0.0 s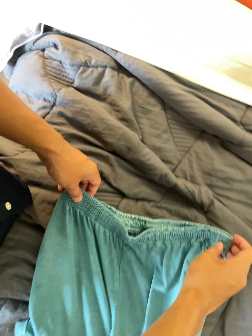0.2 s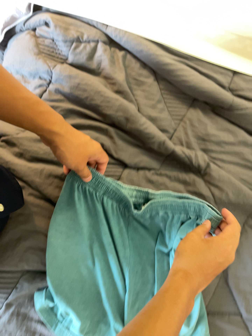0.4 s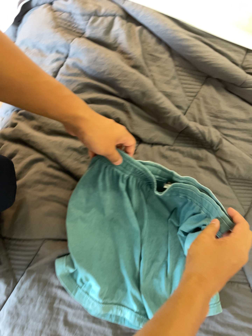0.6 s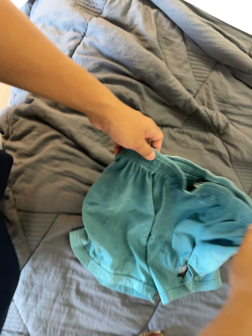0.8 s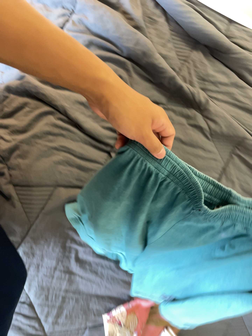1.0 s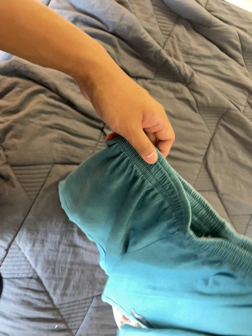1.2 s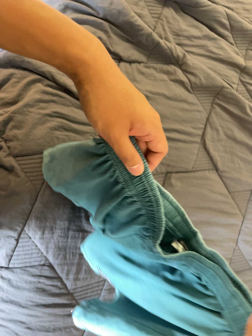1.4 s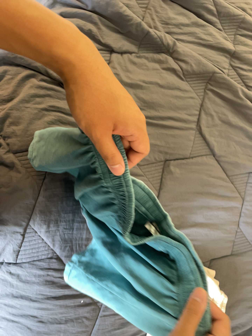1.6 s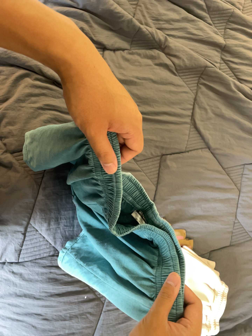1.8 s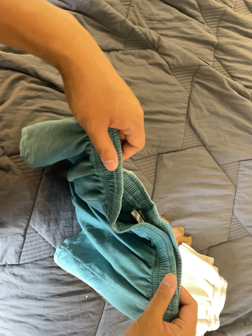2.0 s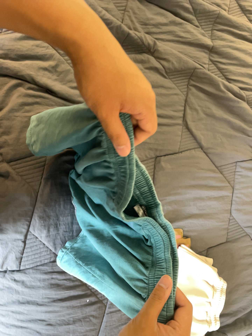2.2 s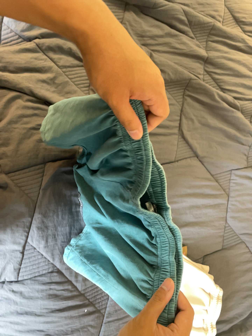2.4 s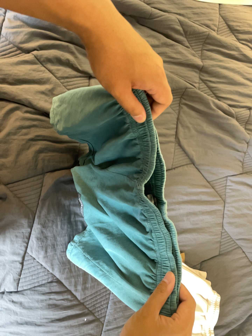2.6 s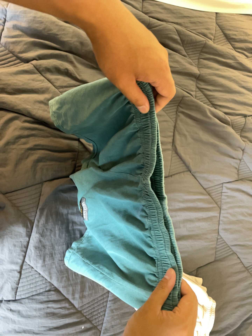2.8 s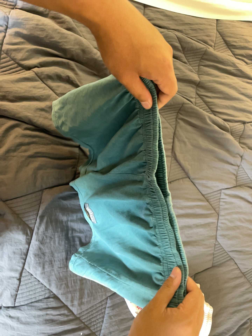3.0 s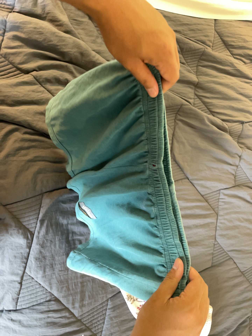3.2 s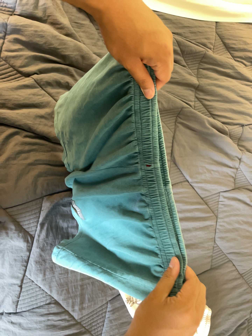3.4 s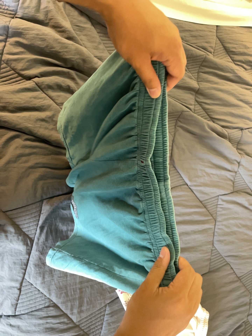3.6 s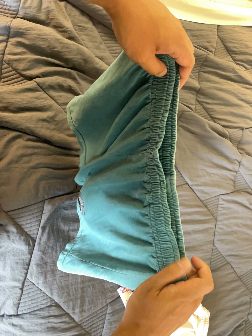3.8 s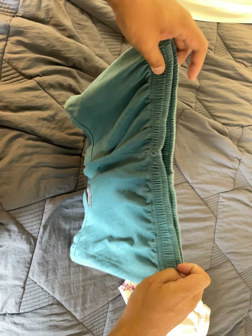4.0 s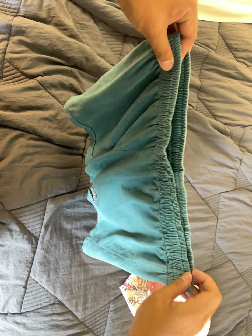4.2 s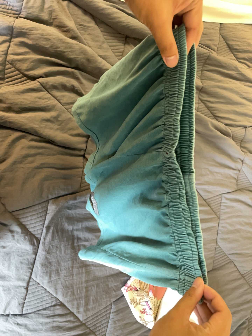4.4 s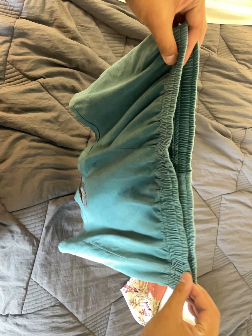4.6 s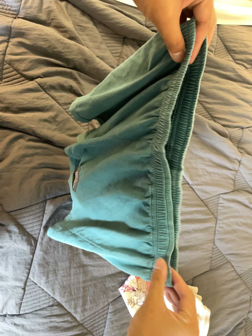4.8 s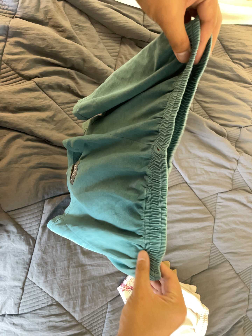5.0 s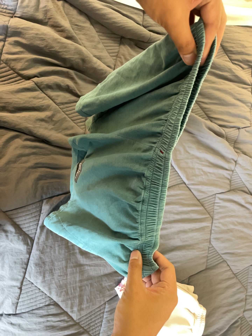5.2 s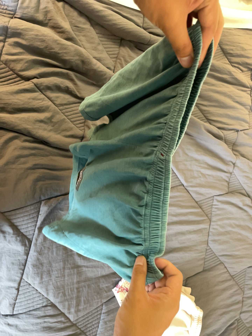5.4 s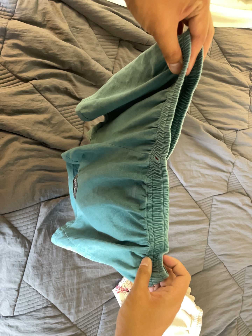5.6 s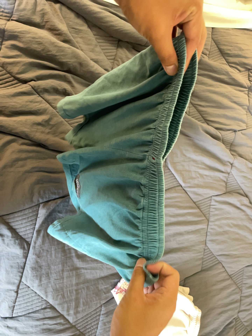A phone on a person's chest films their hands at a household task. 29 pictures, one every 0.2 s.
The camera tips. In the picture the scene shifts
upward.
0.0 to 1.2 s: The camera pans to its right by about 15 degrees. It travels toward the bottom of its view, to its left and backward, about 34 cm, so close, fixed things drift upward. Its aim tips toward the bottom of its view by about 10 degrees, and the scene shifts upward. It rolls about its line of sight by about 15 degrees, and the scene rotates counterclockwise.
1.2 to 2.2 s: The camera rolls about its line of sight by about 10 degrees, and the scene rotates counterclockwise.
2.2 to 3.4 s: The camera travels toward the top of its view, about 12 cm, so close, fixed things drift downward.
3.4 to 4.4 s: The camera keeps its place and its aim.
4.4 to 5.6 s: The camera shifts only a little, or ends up much as it began.
The film runs backward here.
